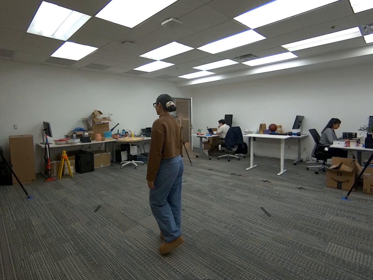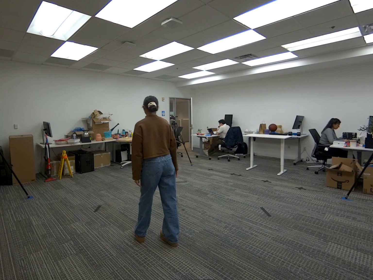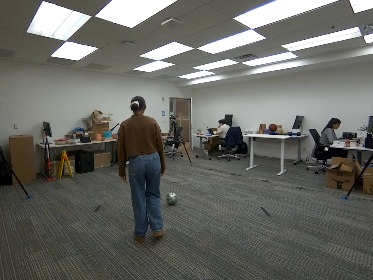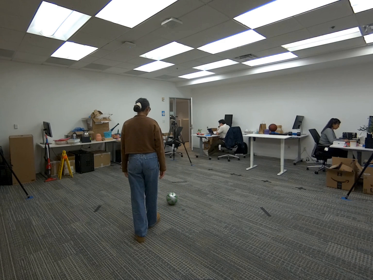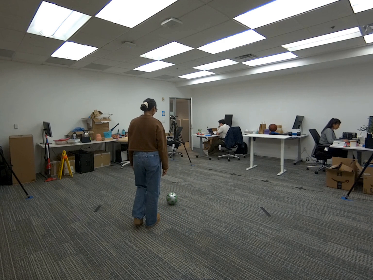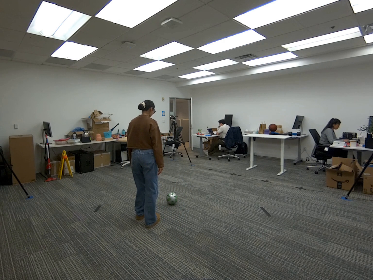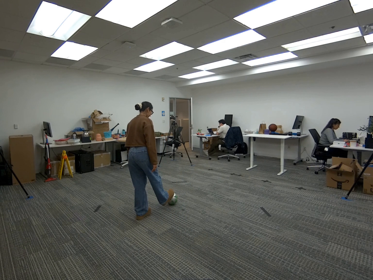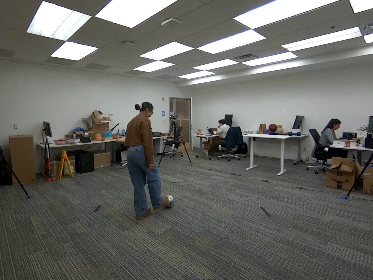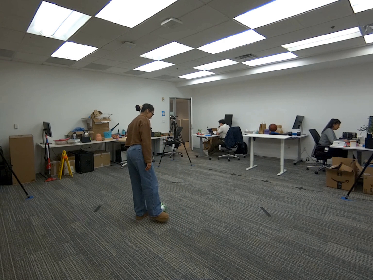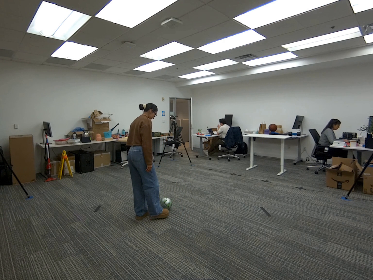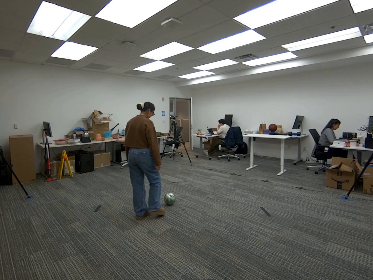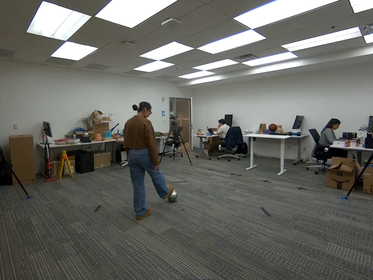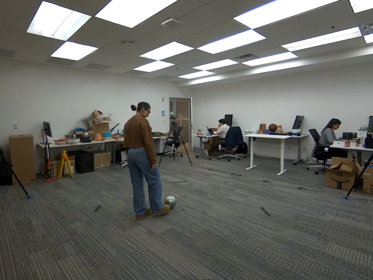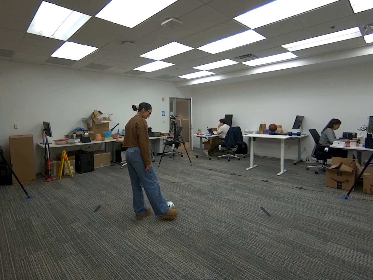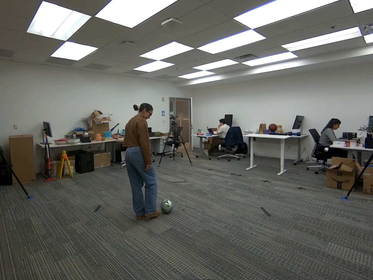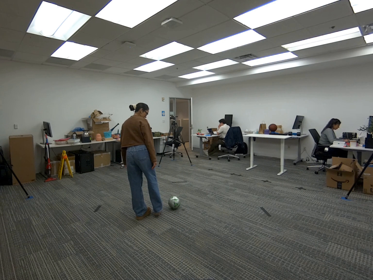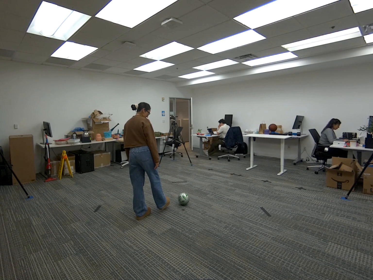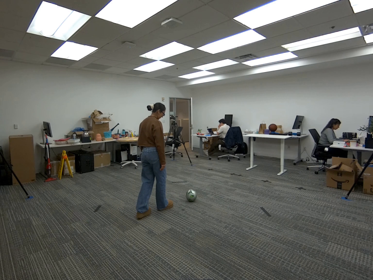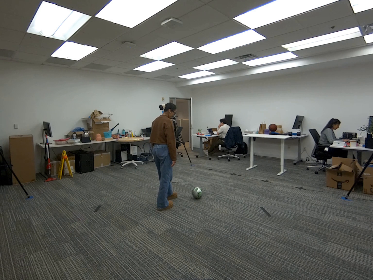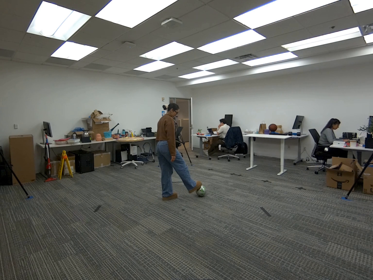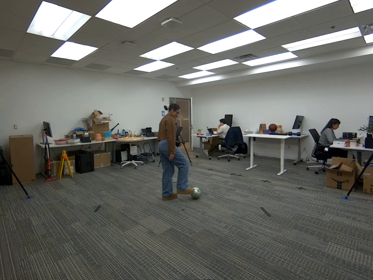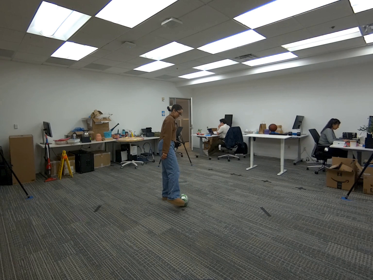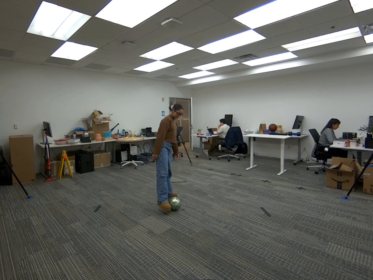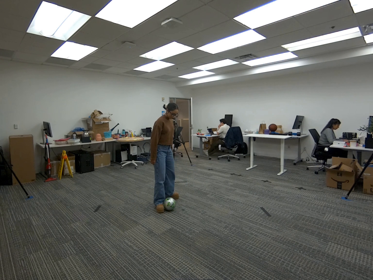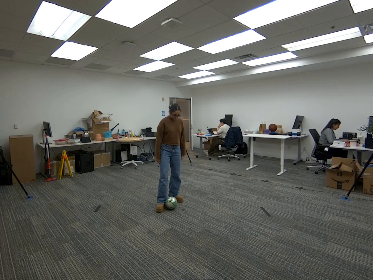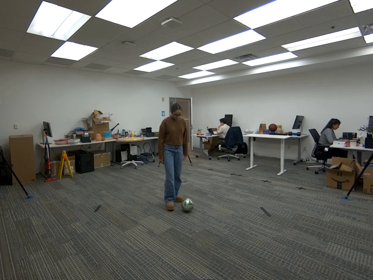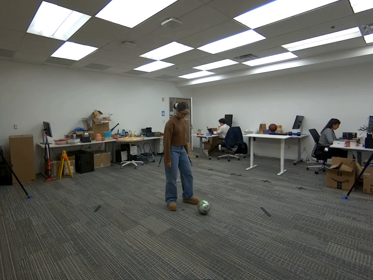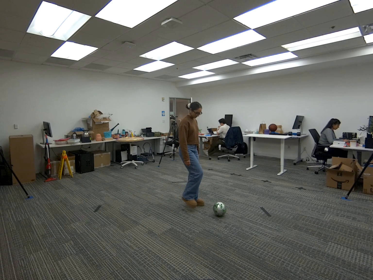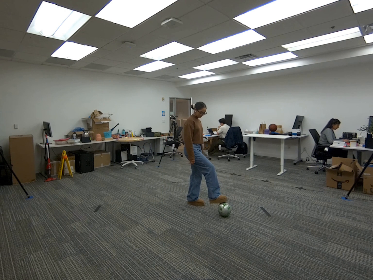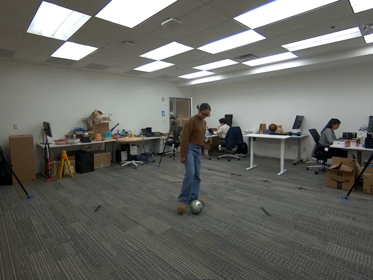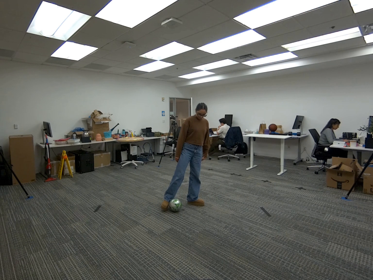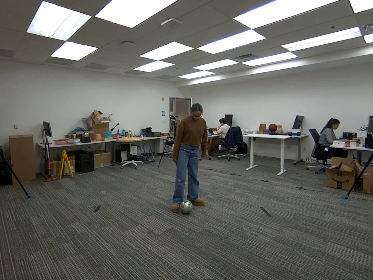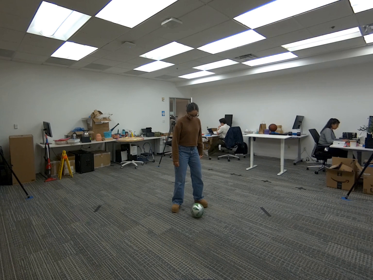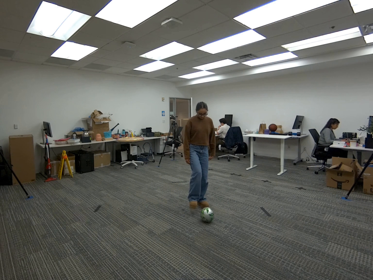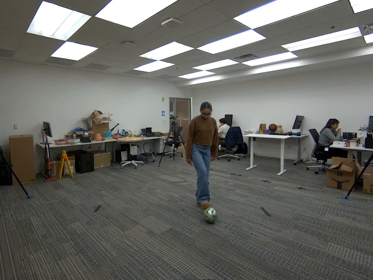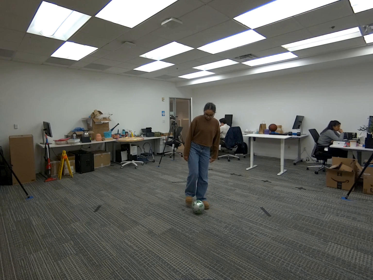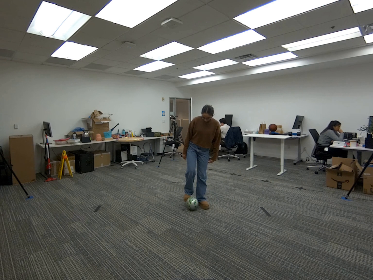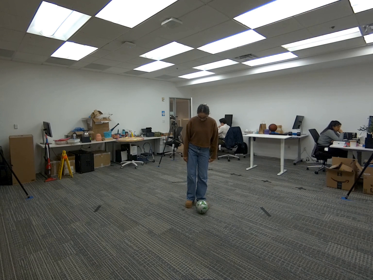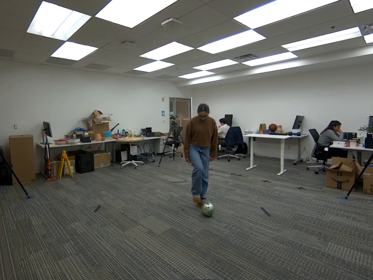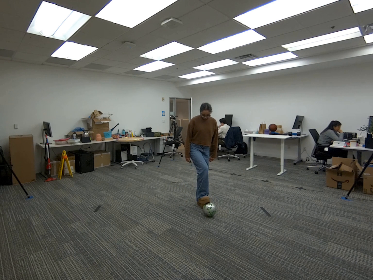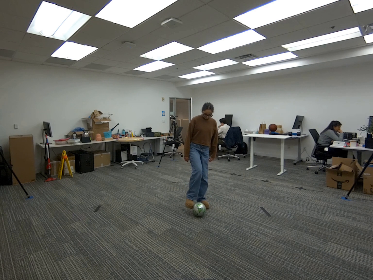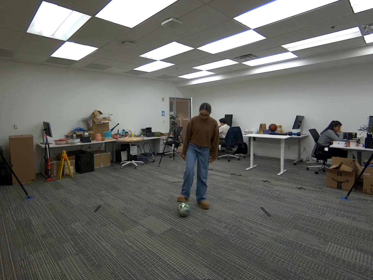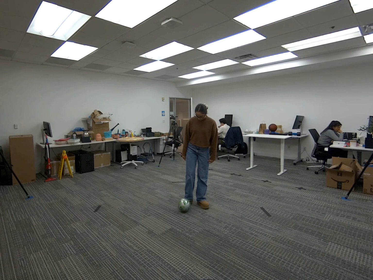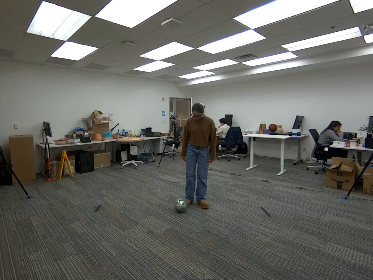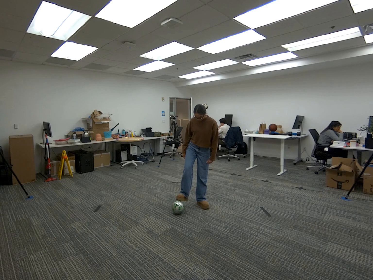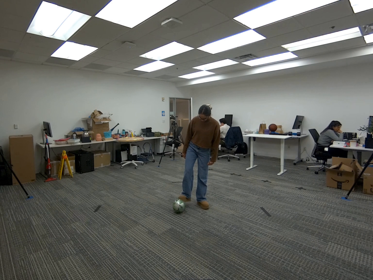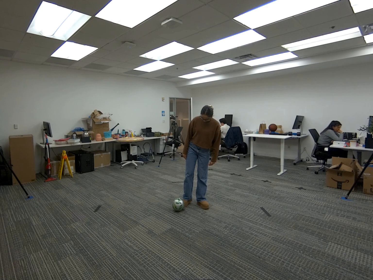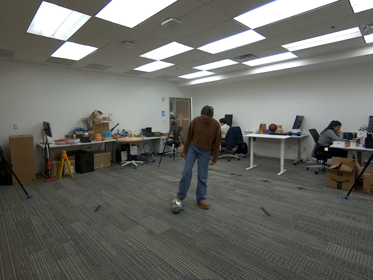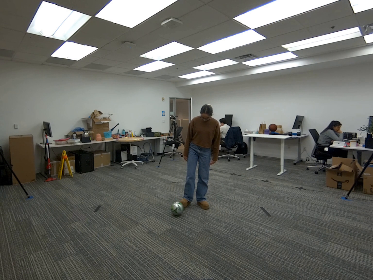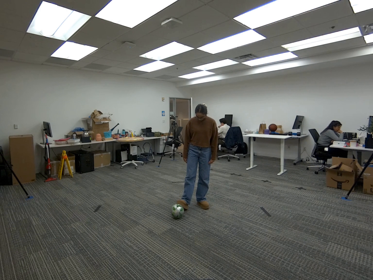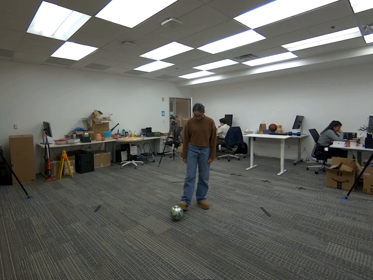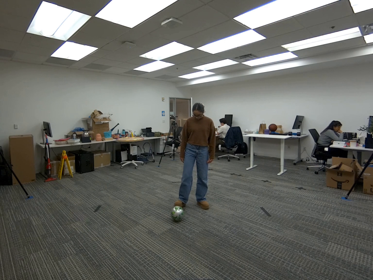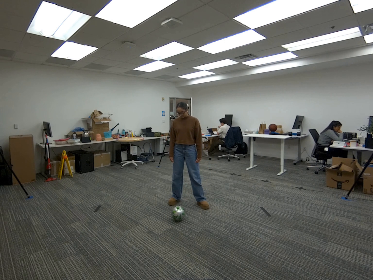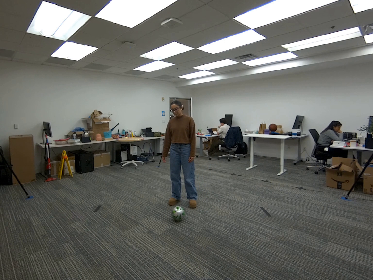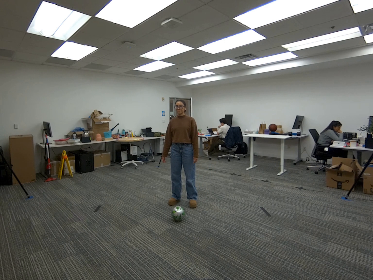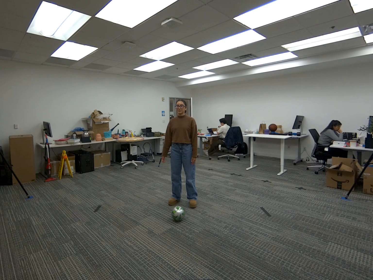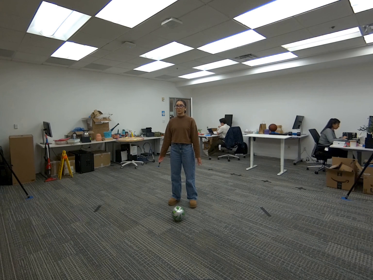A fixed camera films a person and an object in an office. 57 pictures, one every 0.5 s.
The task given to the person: Walk up to the soccer ball and begin to interact with the soccer ball only using one foot.
